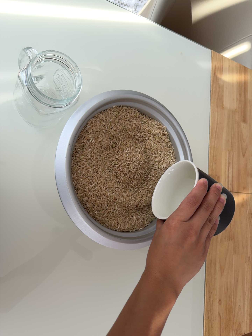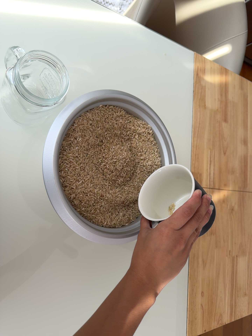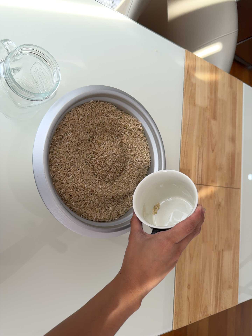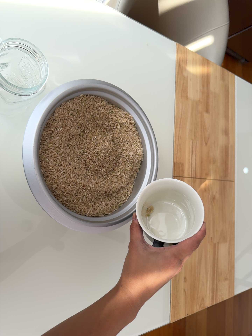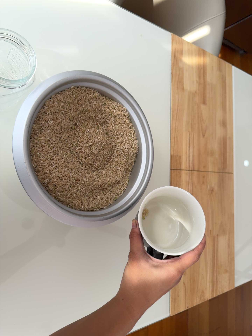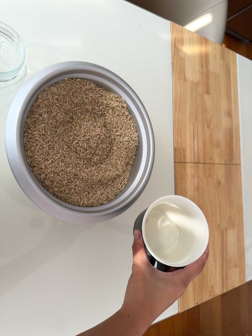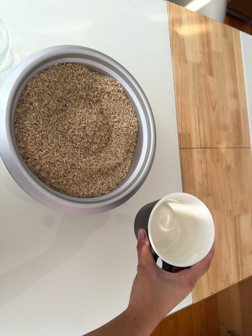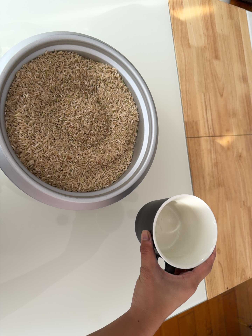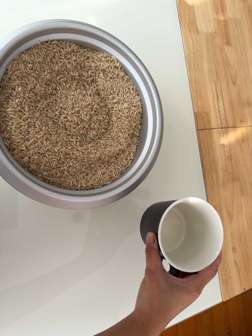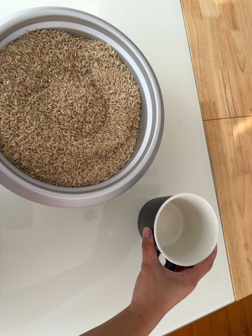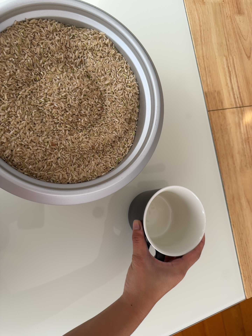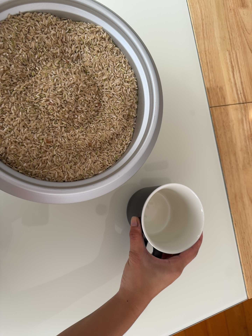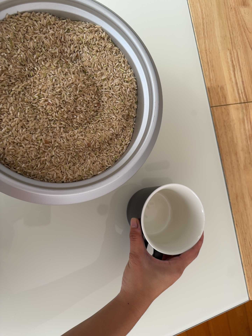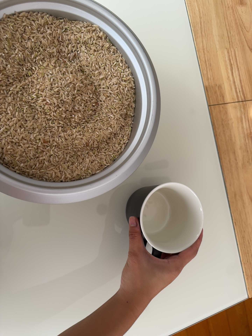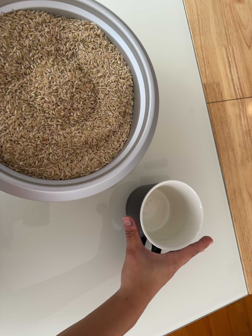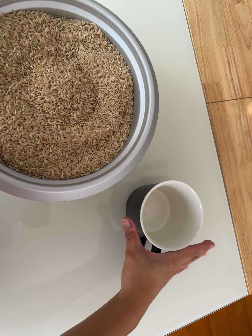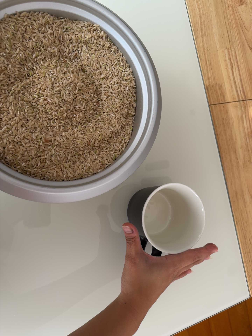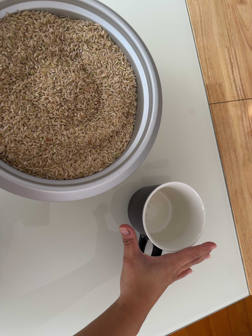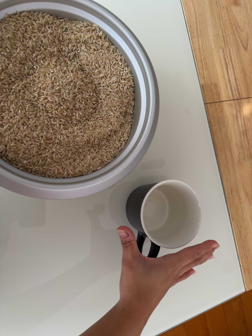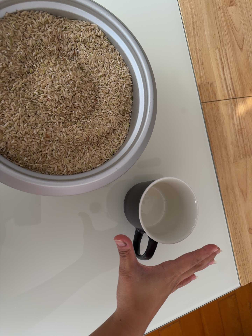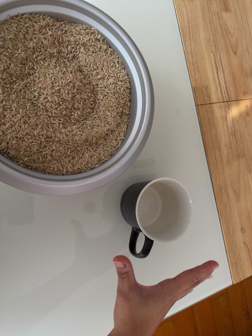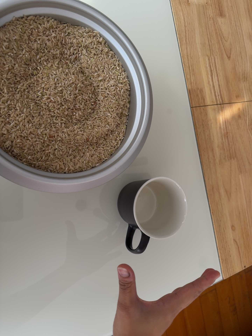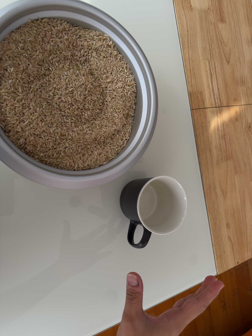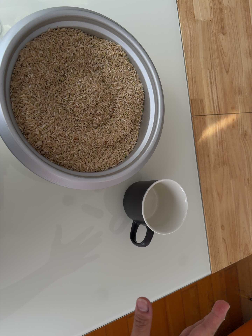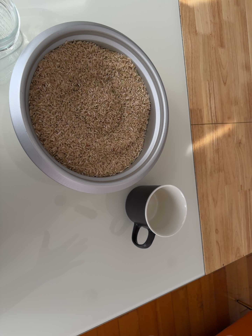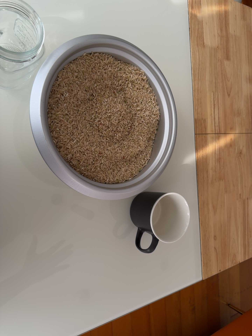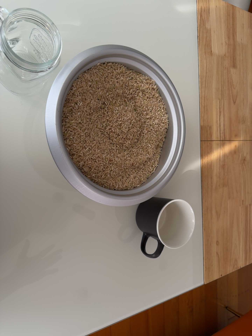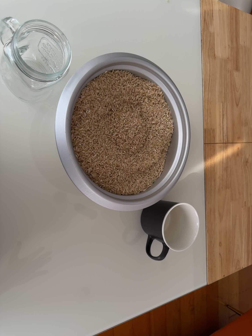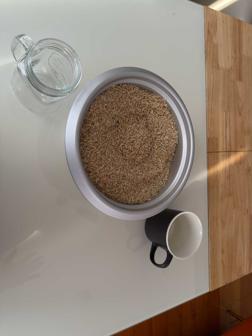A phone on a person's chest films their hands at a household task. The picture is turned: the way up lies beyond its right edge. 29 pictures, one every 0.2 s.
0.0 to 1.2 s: The camera shifts only a little, or ends up much as it began.
1.2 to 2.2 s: The camera pans to its left by about 10 degrees. It travels forward and to its right, about 12 cm, so what stands in front looms larger.
2.2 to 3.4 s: The camera keeps its place and its aim.
3.4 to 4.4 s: The camera travels backward, about 7 cm, so what stands in front gets smaller.
4.4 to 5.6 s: The camera travels to its left, backward and toward the top of its view, about 16 cm.
The film runs backward here.
